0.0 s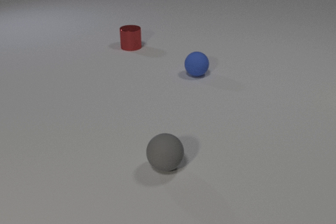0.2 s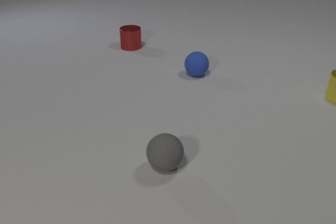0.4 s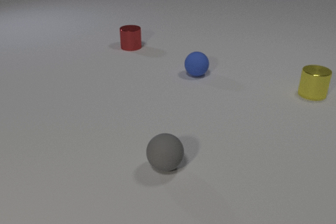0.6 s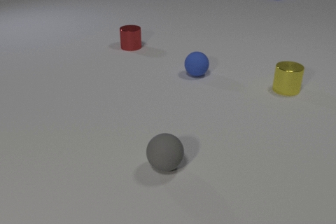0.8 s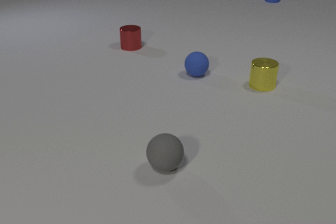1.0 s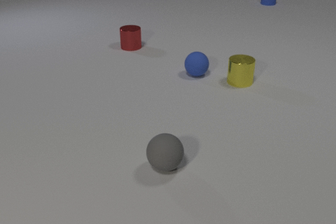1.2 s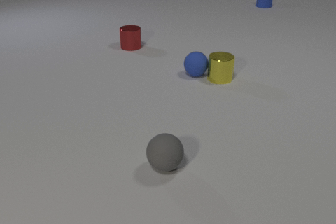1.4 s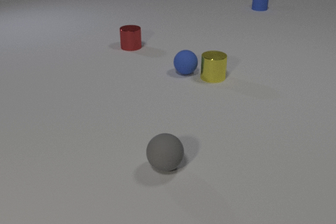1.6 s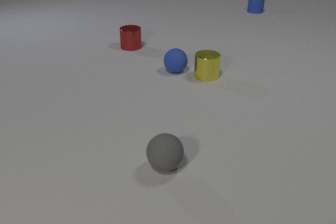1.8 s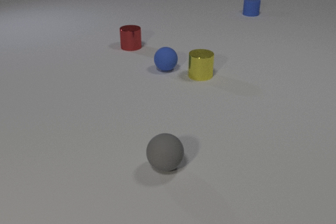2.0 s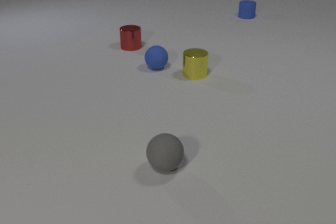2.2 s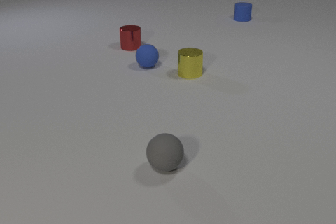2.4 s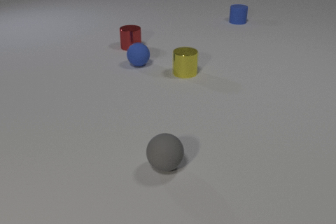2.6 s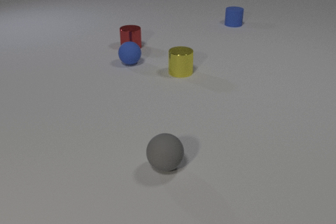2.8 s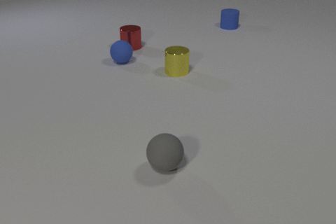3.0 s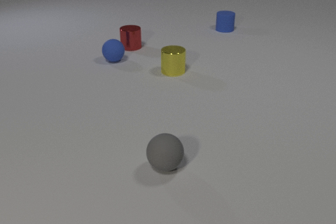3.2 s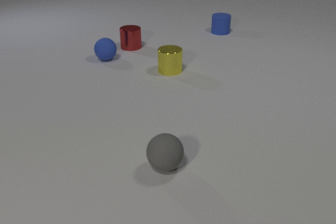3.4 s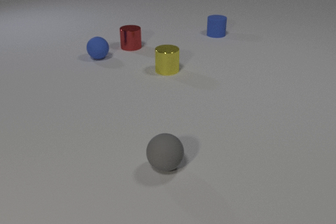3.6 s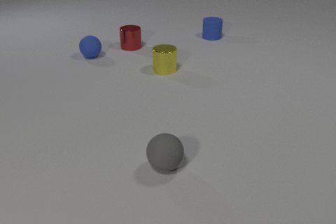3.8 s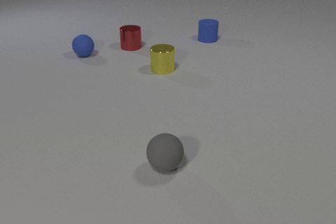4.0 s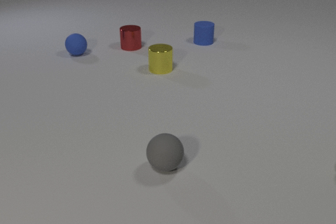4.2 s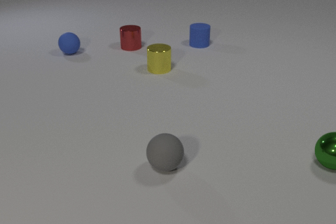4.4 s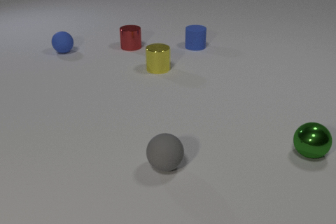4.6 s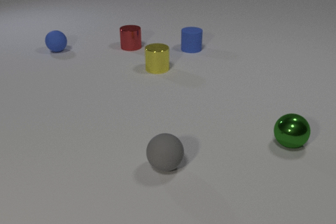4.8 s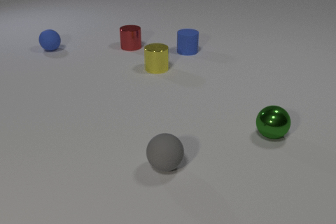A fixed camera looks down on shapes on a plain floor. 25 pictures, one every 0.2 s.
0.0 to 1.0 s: The yellow metal cylinder comes in at the right edge, slides to the left. The blue rubber cylinder comes in at the top edge, slides toward the camera.
1.0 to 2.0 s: The yellow metal cylinder slides to the left. The blue rubber sphere rolls to the left and away from the camera. The blue rubber cylinder slides toward the camera. The yellow metal cylinder and the blue rubber sphere collide.
2.0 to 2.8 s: The yellow metal cylinder slides to the left. The blue rubber sphere rolls to the left and away from the camera. The blue rubber cylinder slides toward the camera and to the left.
2.8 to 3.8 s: The yellow metal cylinder slides to the left. The blue rubber sphere rolls to the left and away from the camera. The blue rubber cylinder slides toward the camera and to the left.
3.8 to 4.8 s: The yellow metal cylinder slides to the left. The blue rubber sphere rolls to the left and away from the camera. The blue rubber cylinder slides toward the camera and to the left. The green metal sphere comes in at the right edge, rolls to the left and away from the camera.
What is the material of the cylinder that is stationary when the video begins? metal.
How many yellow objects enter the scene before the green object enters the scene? 1.
Are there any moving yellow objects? yes.
